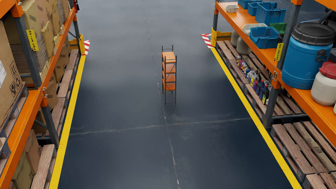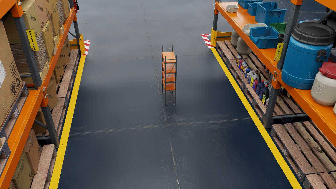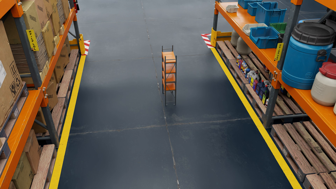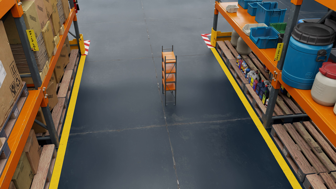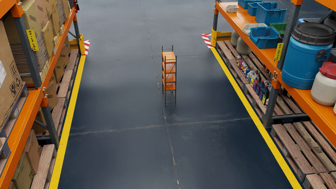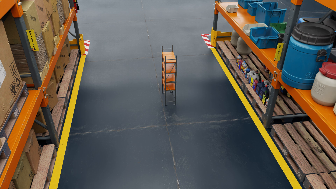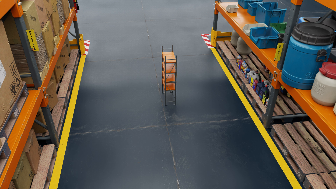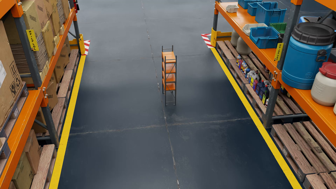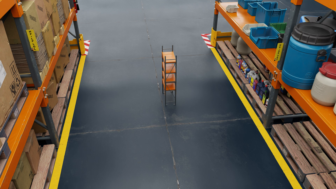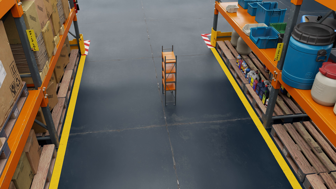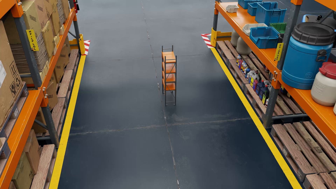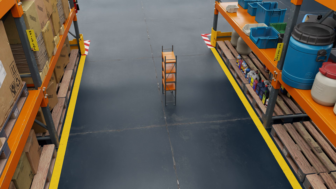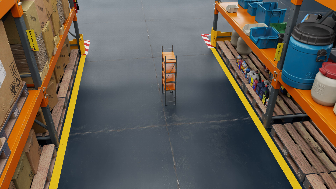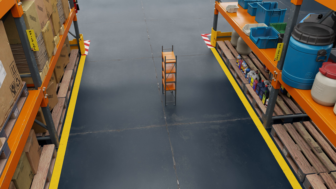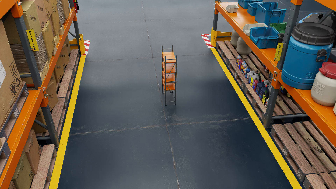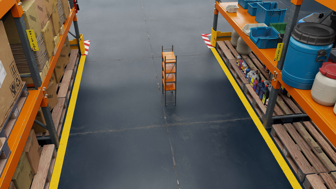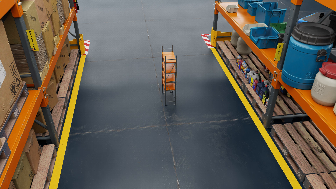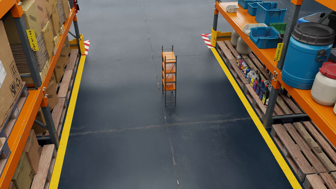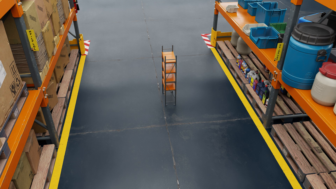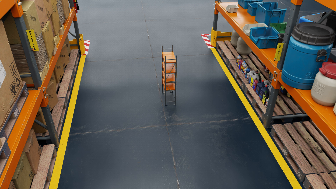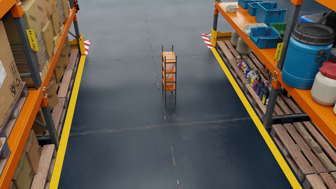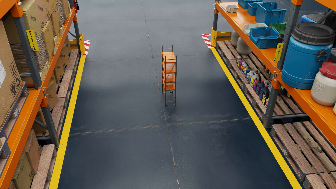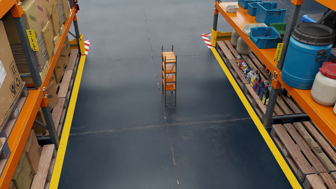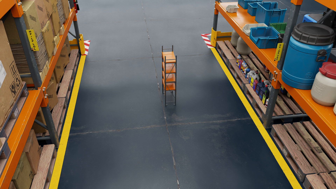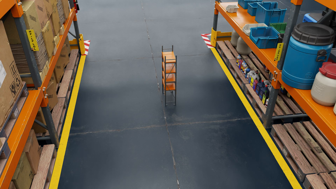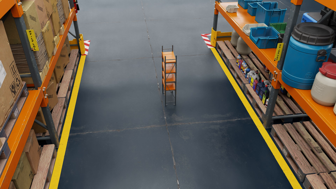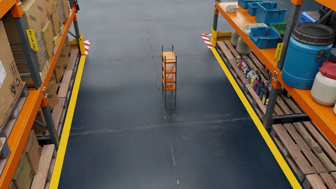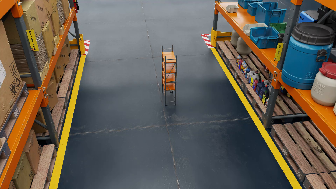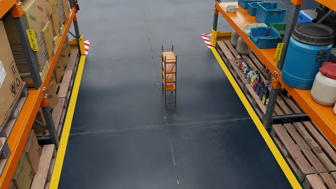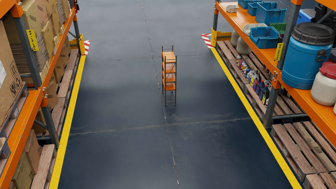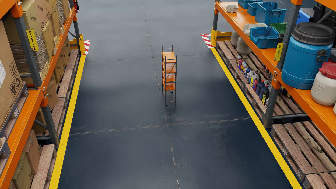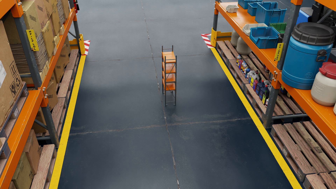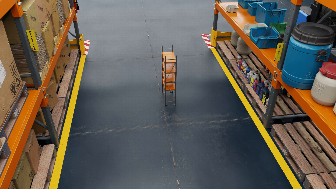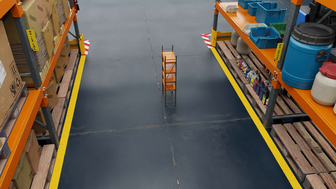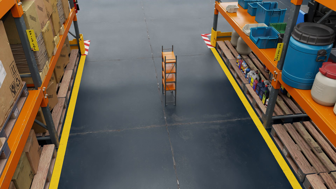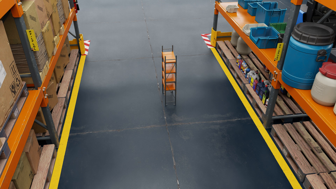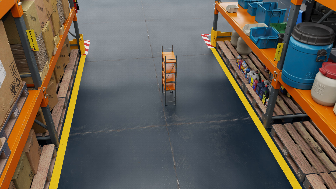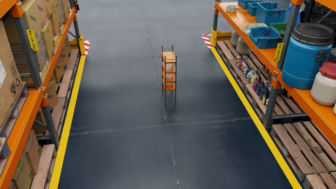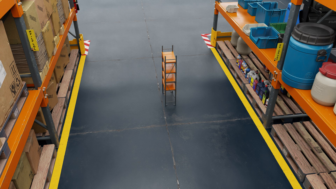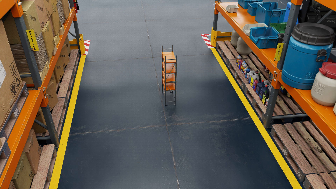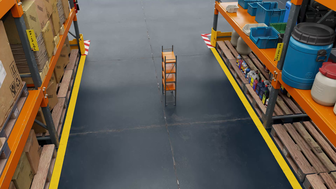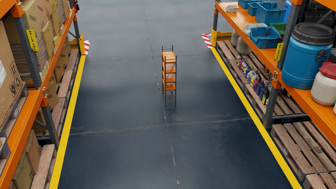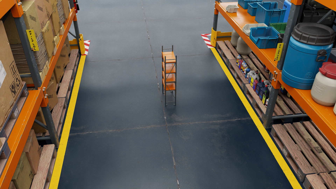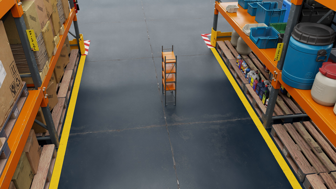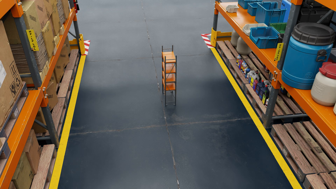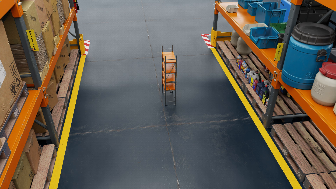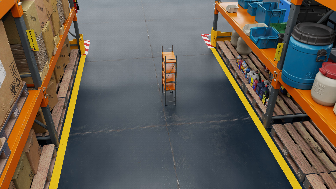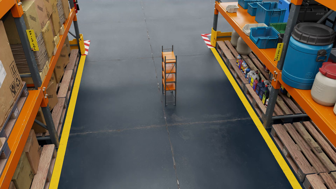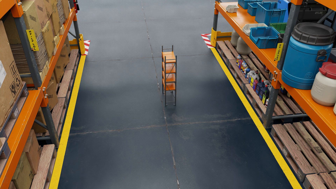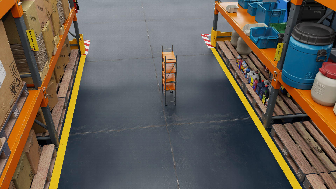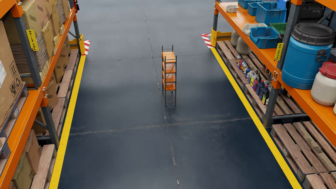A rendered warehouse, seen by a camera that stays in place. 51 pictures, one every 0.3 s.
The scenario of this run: A forklift runs into an object in its way.
